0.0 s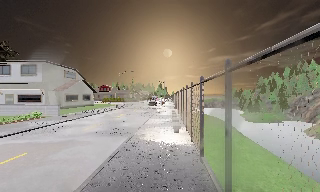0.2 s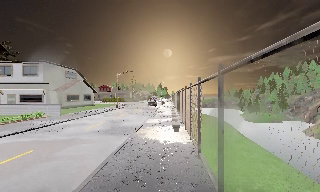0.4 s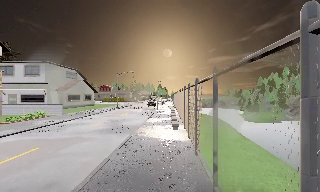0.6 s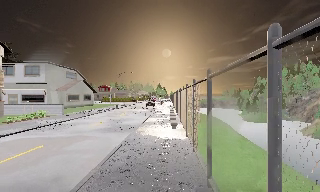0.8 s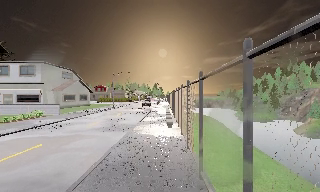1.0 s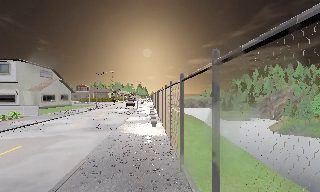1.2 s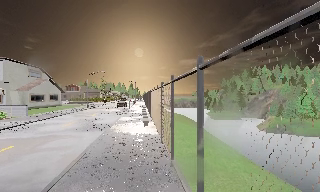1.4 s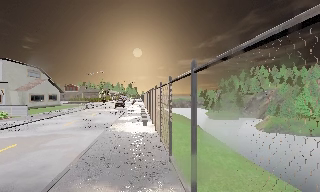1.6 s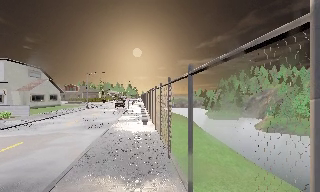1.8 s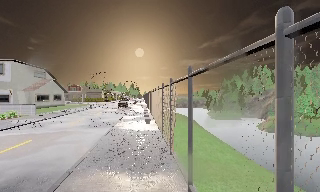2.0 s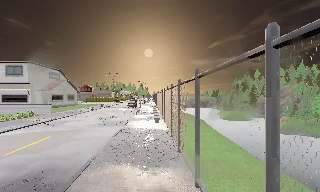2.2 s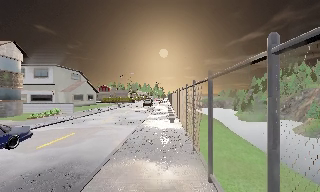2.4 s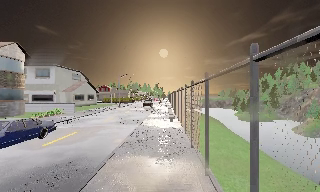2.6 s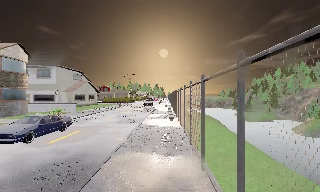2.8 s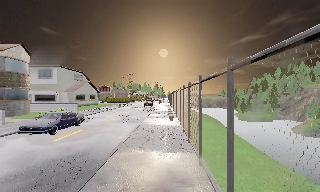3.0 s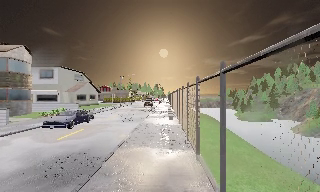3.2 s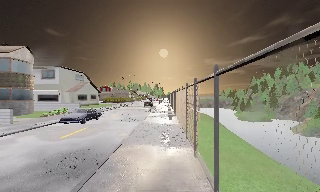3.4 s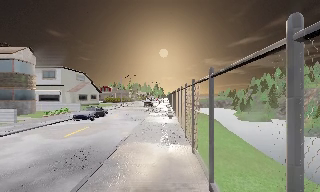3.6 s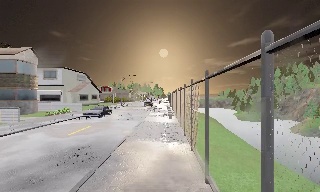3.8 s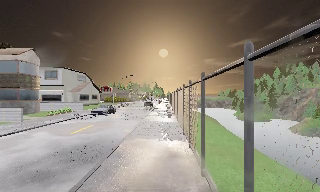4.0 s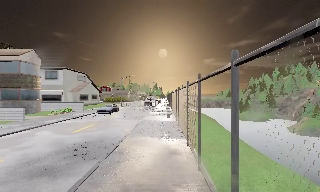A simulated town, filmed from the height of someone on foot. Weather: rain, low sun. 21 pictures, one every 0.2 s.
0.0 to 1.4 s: The camera swings to its right by about 10 degrees, and the scene slides to the left. It travels backward, about 2.5 m, so what stands in front gets smaller.
1.4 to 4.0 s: The camera travels backward, about 5 m, so what stands in front gets smaller.
The film runs backward here.
